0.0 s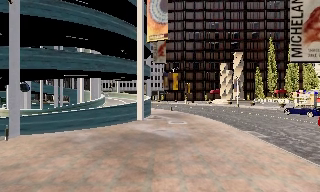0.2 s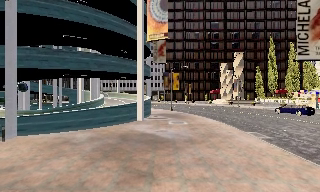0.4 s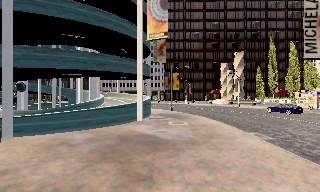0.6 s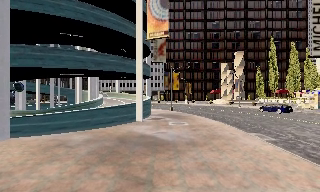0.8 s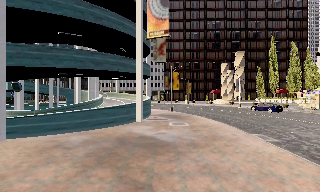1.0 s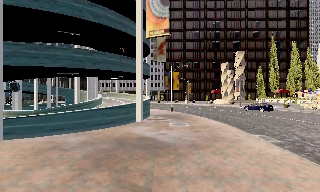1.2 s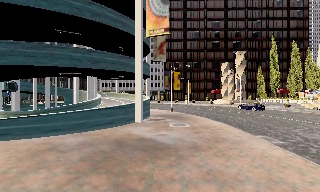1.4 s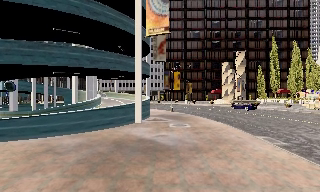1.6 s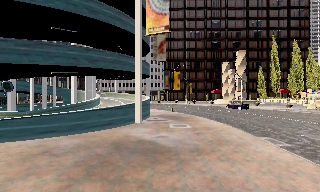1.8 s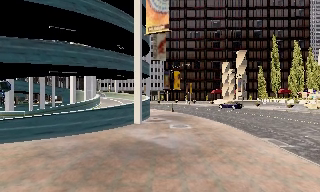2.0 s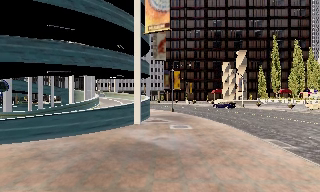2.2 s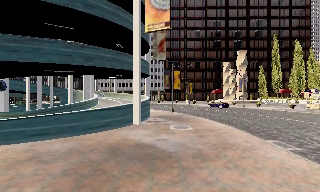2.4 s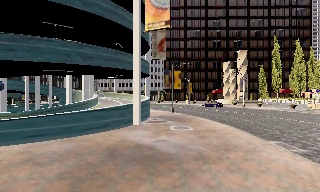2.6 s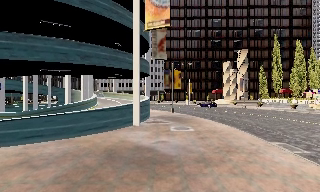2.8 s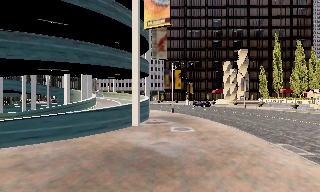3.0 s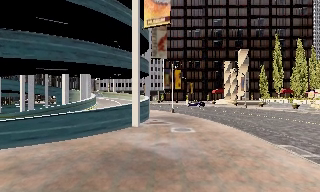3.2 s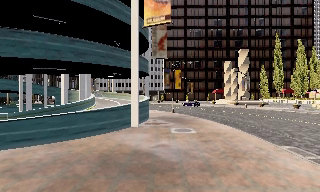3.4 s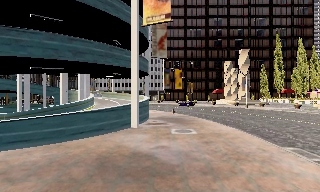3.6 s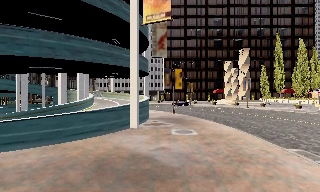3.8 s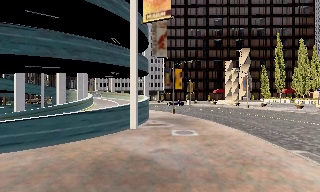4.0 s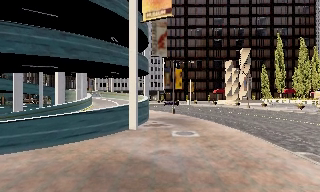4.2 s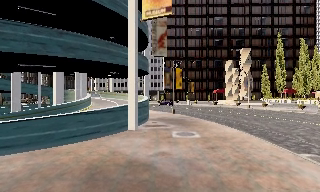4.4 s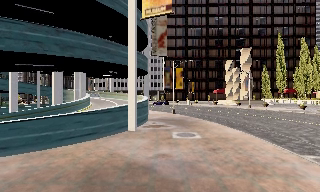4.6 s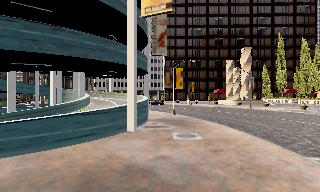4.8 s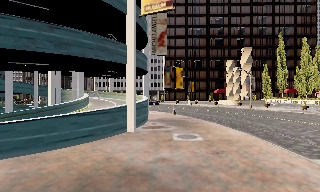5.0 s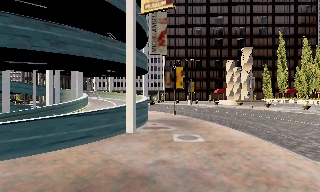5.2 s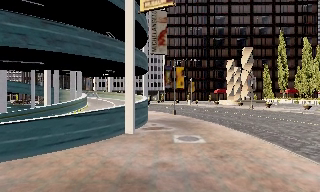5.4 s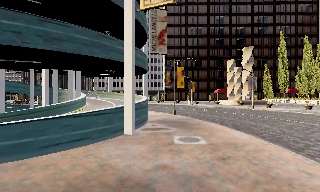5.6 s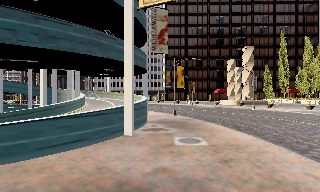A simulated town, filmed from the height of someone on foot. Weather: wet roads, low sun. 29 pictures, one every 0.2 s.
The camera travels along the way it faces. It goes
forward.
0.0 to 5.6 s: The camera travels forward, about 6 m, so what stands in front looms larger.
The film runs forward here.
